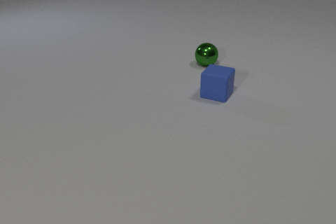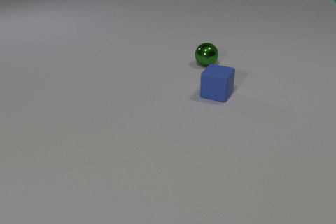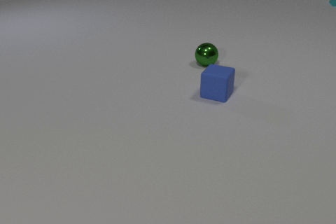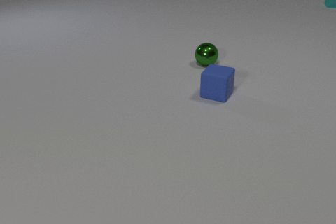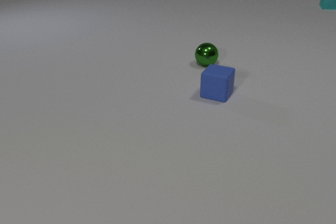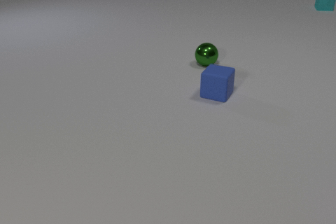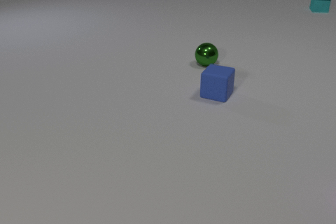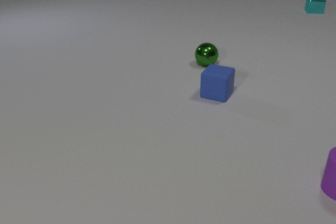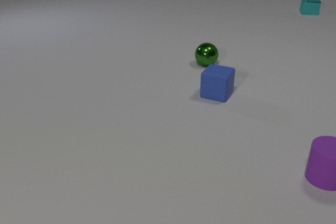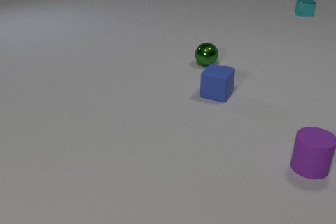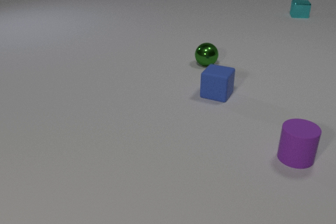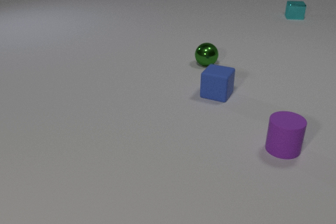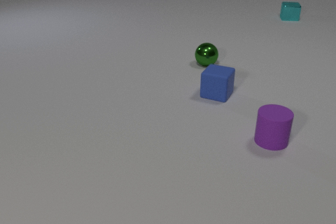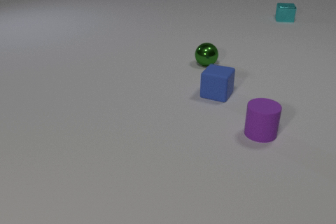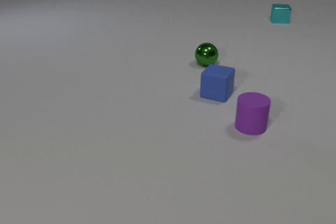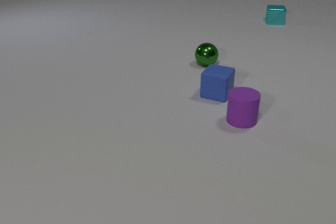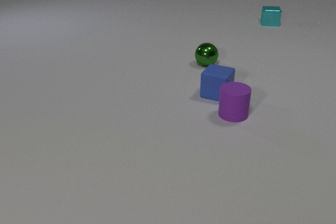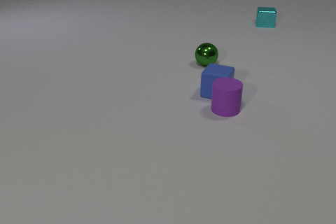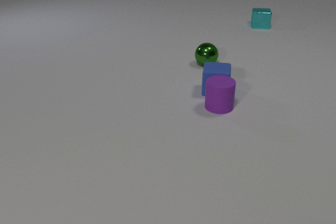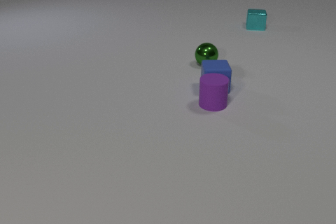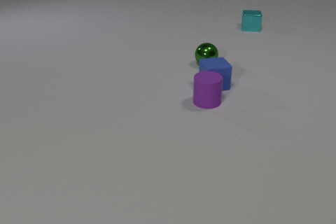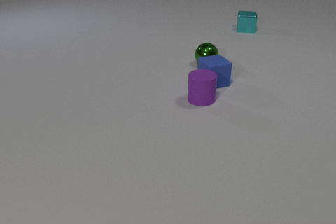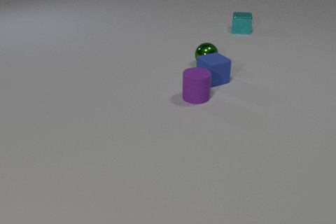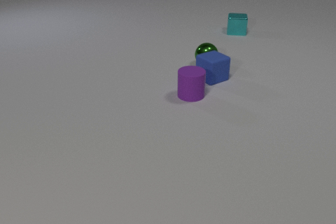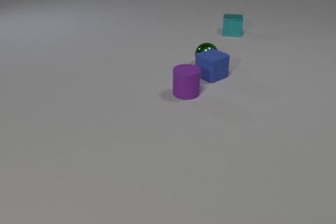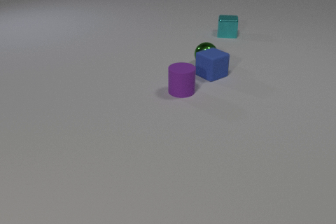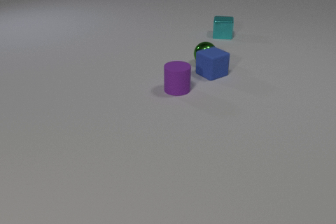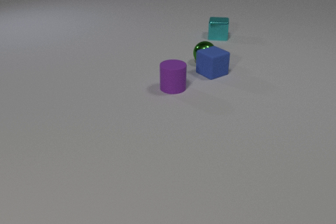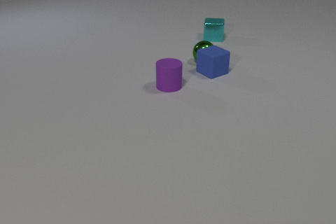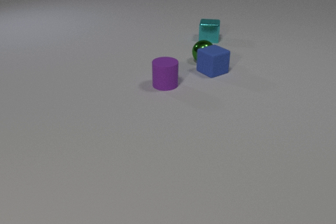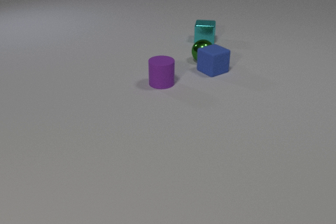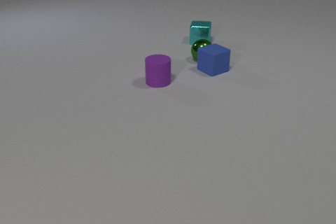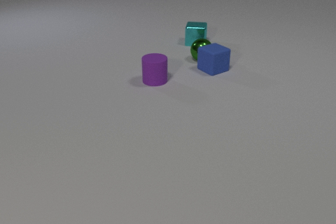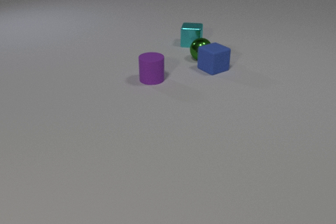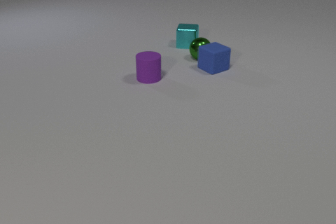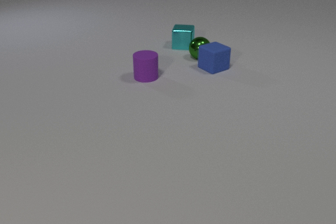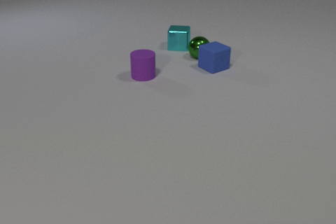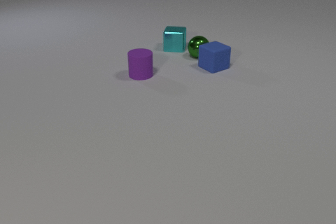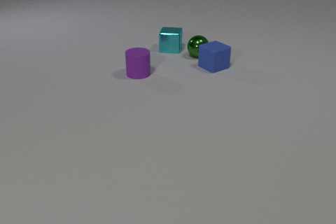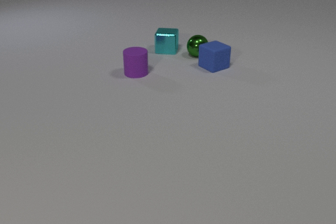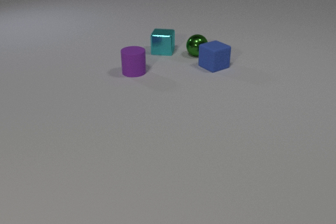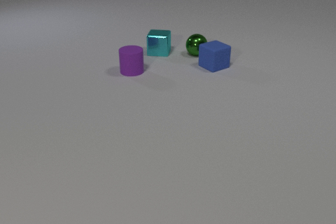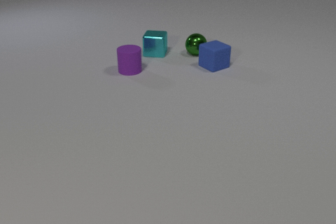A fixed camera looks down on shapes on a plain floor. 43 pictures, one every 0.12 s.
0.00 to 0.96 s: The purple rubber cylinder comes in at the right edge, slides to the left and away from the camera. The cyan metal cube comes in at the right edge, slides toward the camera and to the left.
0.96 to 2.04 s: The purple rubber cylinder slides to the left and away from the camera. The cyan metal cube slides toward the camera and to the left. The purple rubber cylinder and the blue rubber cube collide.
2.04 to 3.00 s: The purple rubber cylinder slides to the left and away from the camera. The blue rubber cube slides away from the camera, spins counterclockwise seen from above by about 60 degrees, its near face sliding to the right. The cyan metal cube slides toward the camera and to the left. The blue rubber cube and the green metal sphere collide.
3.00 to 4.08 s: The purple rubber cylinder slides to the left and away from the camera. The blue rubber cube slides away from the camera. The green metal sphere rolls away from the camera. The cyan metal cube slides to the left and toward the camera.
4.08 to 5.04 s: The purple rubber cylinder slides away from the camera and to the left. The blue rubber cube slides away from the camera. The green metal sphere rolls away from the camera. The cyan metal cube slides to the left and toward the camera.
What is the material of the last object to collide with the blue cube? metal.
What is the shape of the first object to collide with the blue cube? cylinder.
What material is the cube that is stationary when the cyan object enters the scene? rubber.
